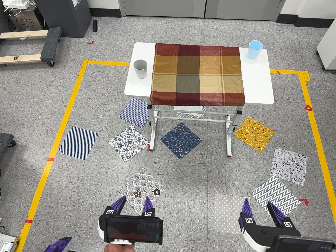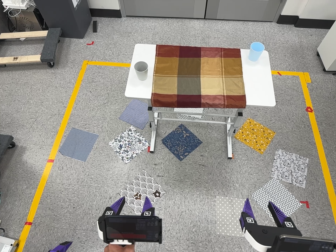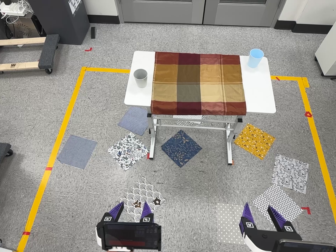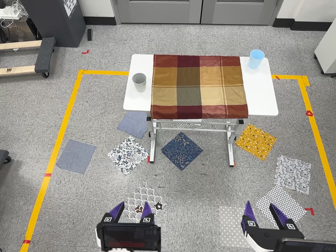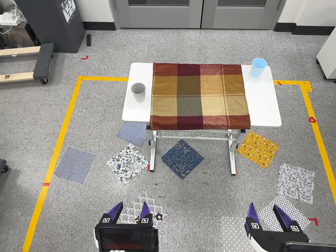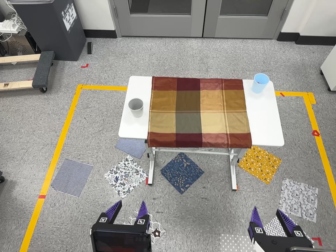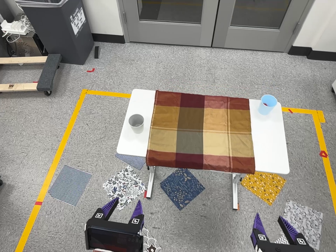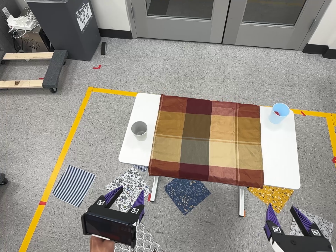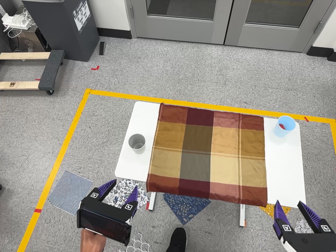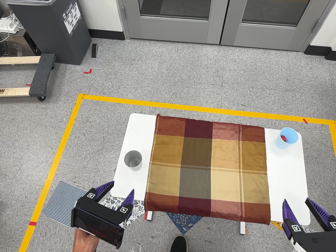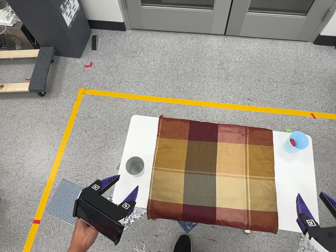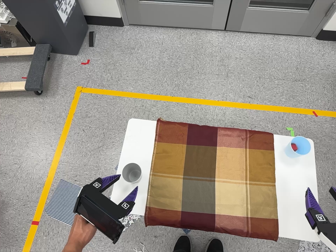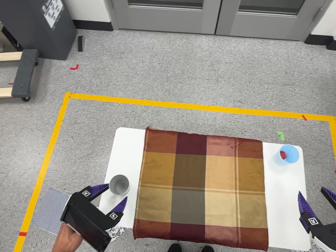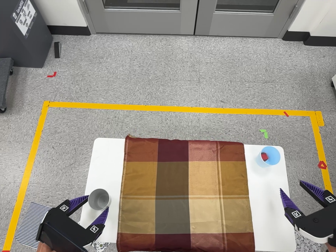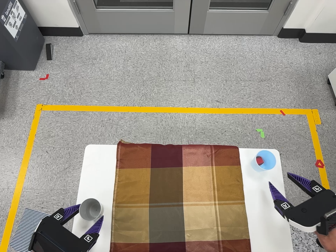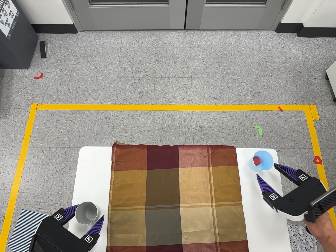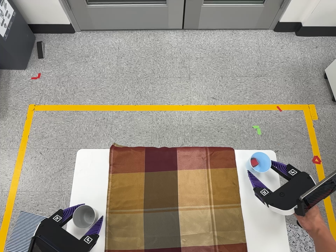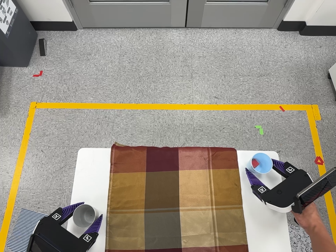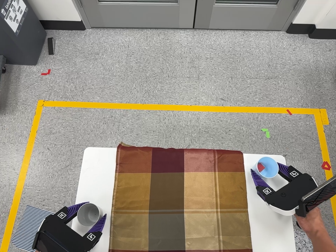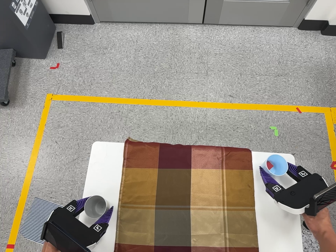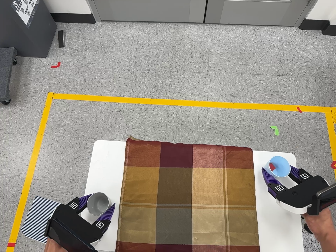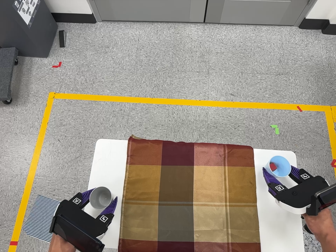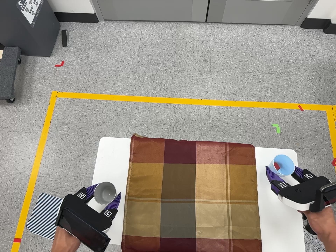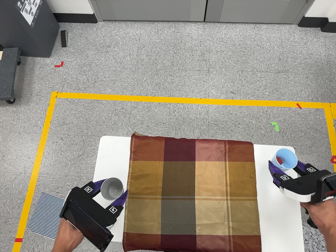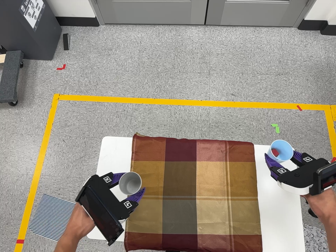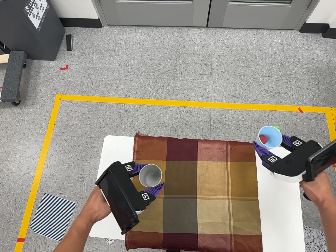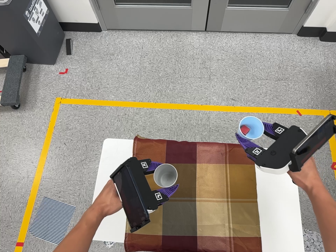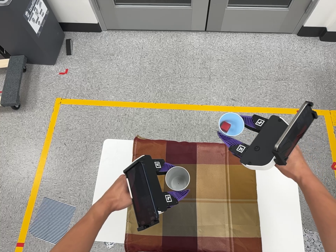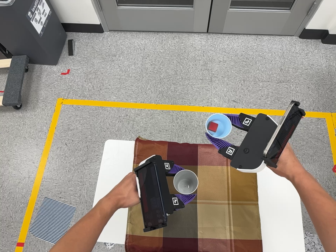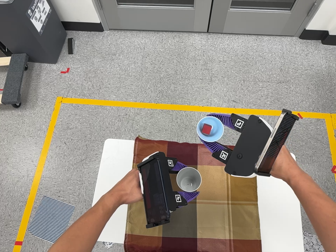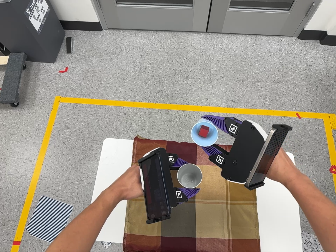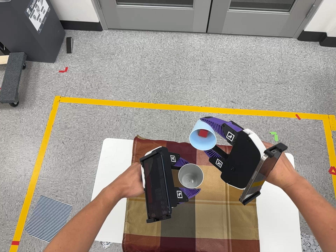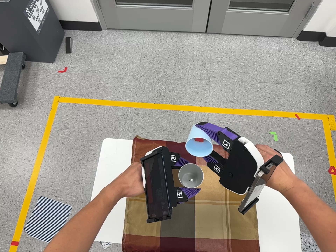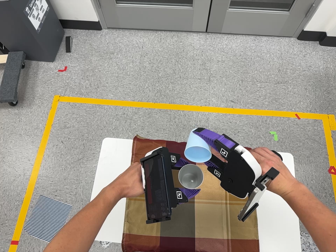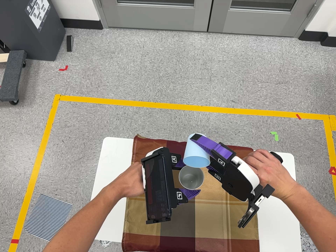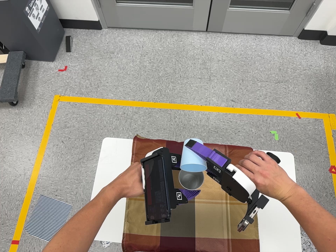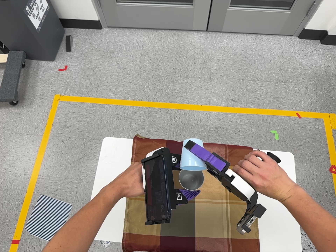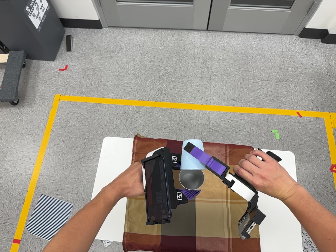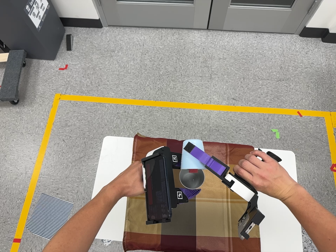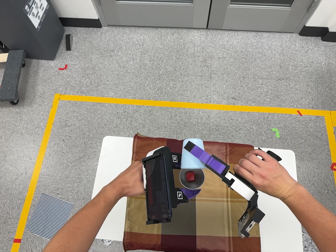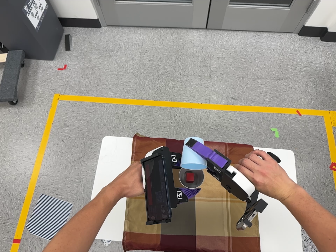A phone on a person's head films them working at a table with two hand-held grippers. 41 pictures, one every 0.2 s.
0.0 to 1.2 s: The camera travels toward the top of its view and forward, about 32 cm, so close, fixed things drift downward.
1.2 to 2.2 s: The camera travels toward the top of its view and forward, about 40 cm, so close, fixed things drift downward. Its aim tips toward the bottom of its view by about 10 degrees.
2.2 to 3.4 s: The camera travels toward the top of its view, forward and to its right, about 20 cm, so close, fixed things drift downward.
3.4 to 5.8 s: The camera travels backward, about 8 cm, so what stands in front gets smaller.
5.8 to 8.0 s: The camera keeps its place and its aim.
The film runs forward here.
